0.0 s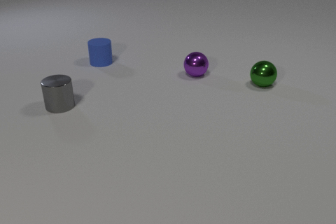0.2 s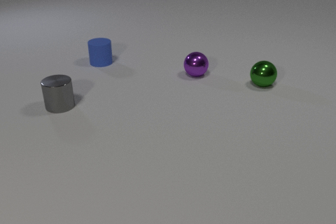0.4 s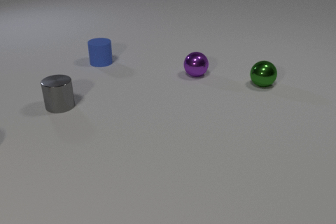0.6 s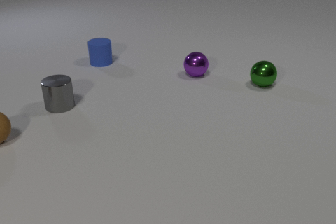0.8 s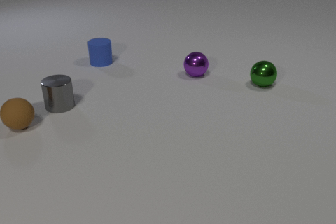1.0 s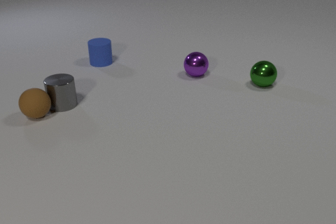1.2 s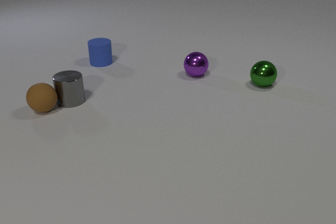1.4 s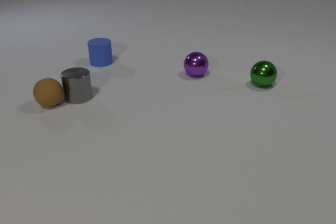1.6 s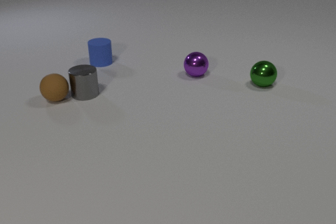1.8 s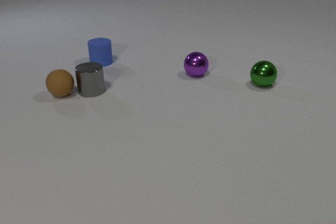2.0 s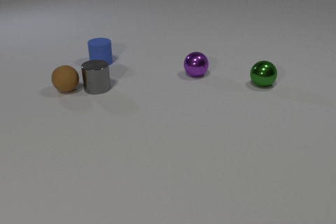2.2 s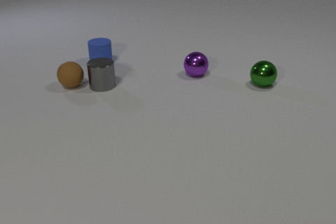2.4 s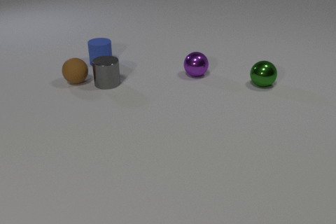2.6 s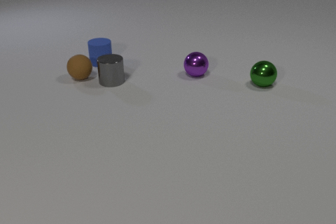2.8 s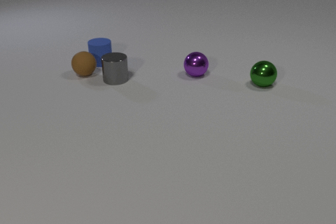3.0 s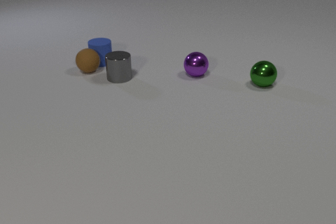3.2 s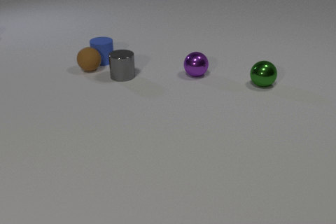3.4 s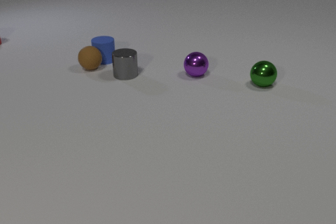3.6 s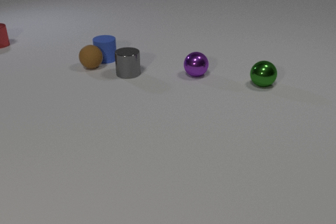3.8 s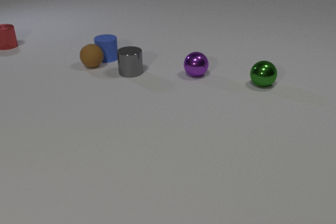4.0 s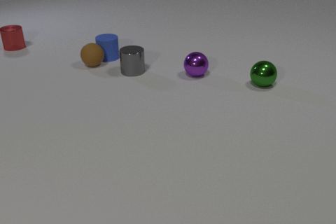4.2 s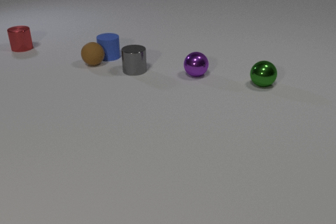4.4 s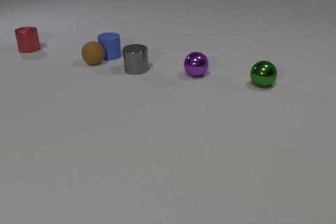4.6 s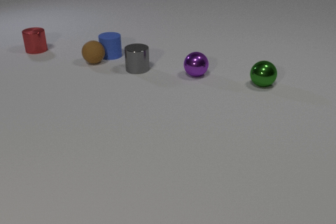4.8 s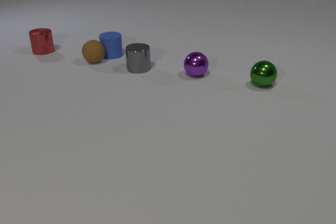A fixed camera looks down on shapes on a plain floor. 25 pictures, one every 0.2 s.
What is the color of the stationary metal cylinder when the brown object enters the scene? gray.
How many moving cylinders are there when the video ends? 3.
Are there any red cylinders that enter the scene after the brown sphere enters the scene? yes.
0.0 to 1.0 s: The brown rubber sphere comes in at the left edge, rolls to the right and away from the camera. The brown rubber sphere and the gray metal cylinder collide.
1.0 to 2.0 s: The brown rubber sphere rolls away from the camera and to the right. The gray metal cylinder slides to the right and away from the camera.
2.0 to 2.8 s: The brown rubber sphere rolls away from the camera and to the right. The gray metal cylinder slides to the right and away from the camera.
2.8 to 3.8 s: The brown rubber sphere rolls away from the camera. The gray metal cylinder slides away from the camera and to the right. The blue rubber cylinder slides away from the camera and to the right. The red metal cylinder comes in at the left edge, slides to the right and toward the camera. The brown rubber sphere and the blue rubber cylinder collide.
3.8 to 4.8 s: The brown rubber sphere rolls away from the camera. The gray metal cylinder slides away from the camera and to the right. The blue rubber cylinder slides away from the camera and to the right. The red metal cylinder slides to the right and toward the camera.
